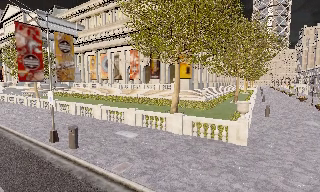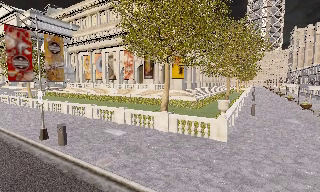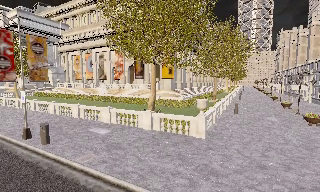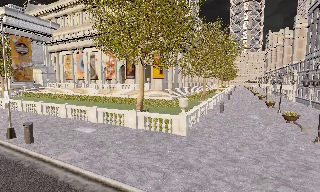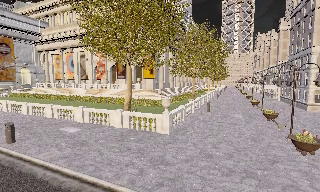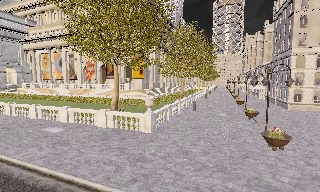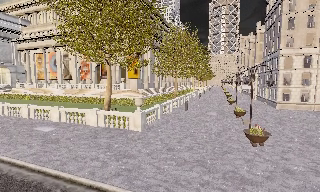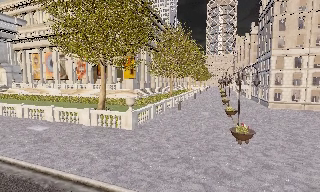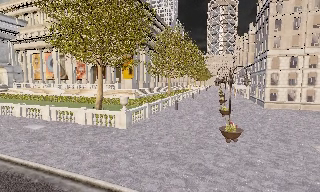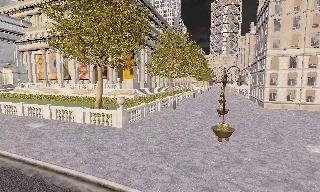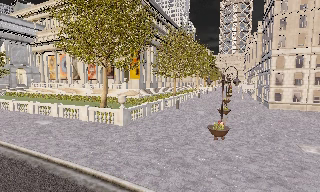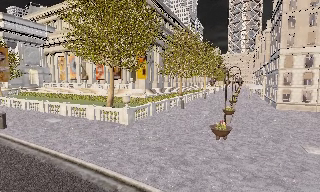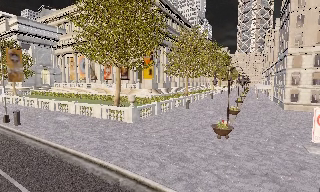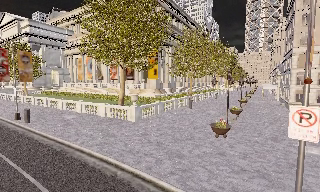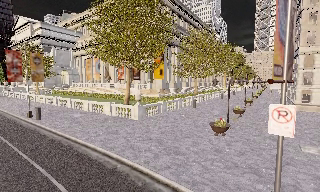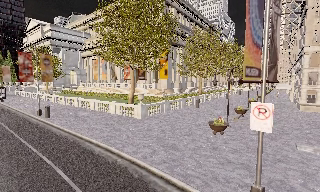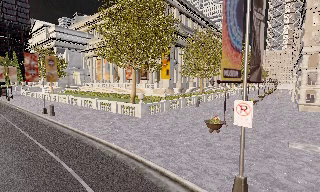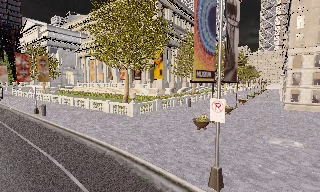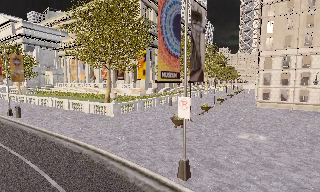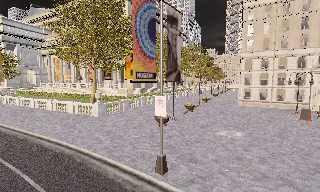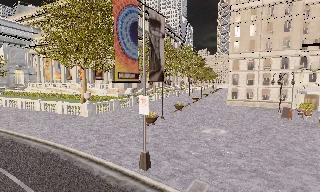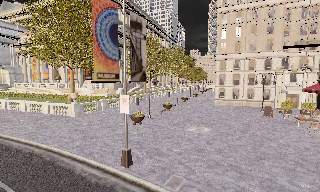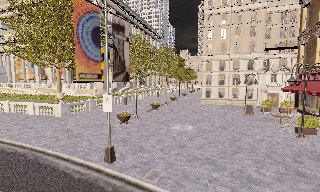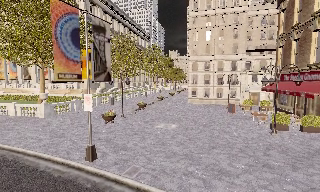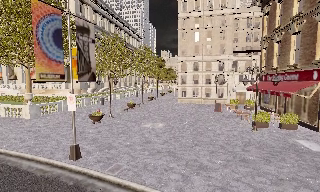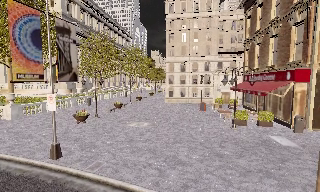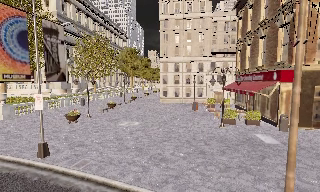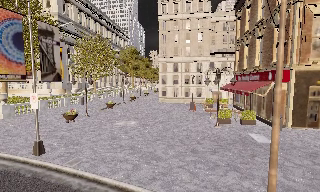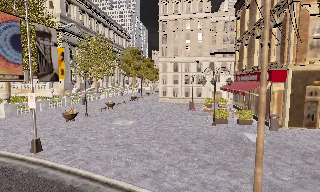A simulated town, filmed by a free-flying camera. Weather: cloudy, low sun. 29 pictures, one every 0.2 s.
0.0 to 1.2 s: The camera pans to its right, which is clockwise from overhead, by about 10 degrees. It travels to its right and backward, about 5 m, so close, fixed things drift to the left.
1.2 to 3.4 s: The camera pans to its left, which is counterclockwise from overhead, by about 15 degrees. It travels to its right and backward, about 7 m.
3.4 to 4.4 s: The camera swings to its right by about 15 degrees, and the scene slides to the left. It travels to its right and backward, about 3 m, so close, fixed things drift to the left.
4.4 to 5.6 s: The camera travels to its right and backward, about 3.5 m, so close, fixed things drift to the left.
The film runs backward here.
